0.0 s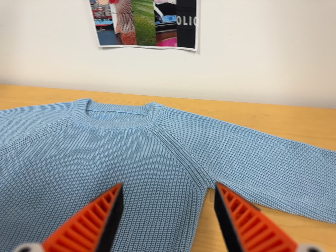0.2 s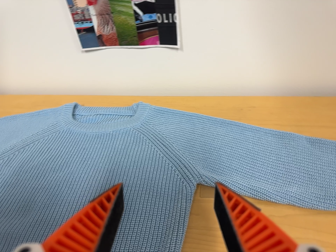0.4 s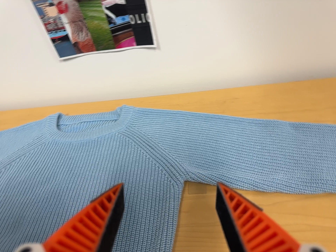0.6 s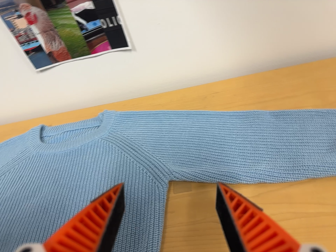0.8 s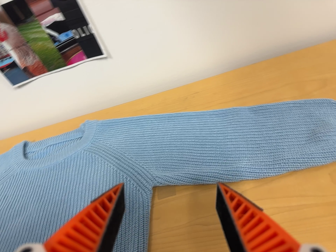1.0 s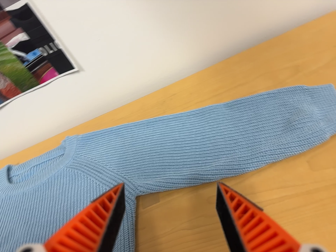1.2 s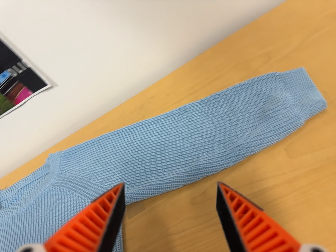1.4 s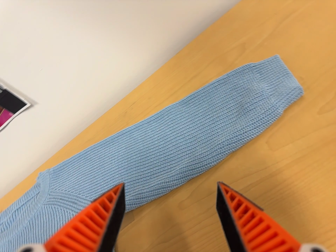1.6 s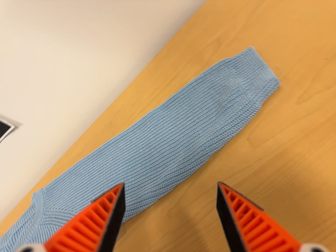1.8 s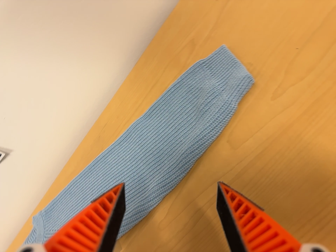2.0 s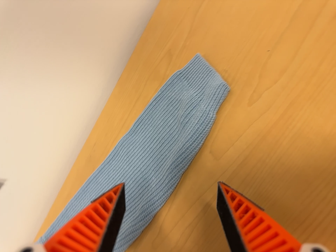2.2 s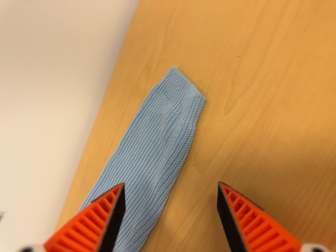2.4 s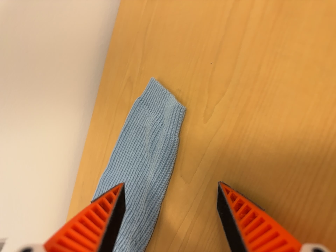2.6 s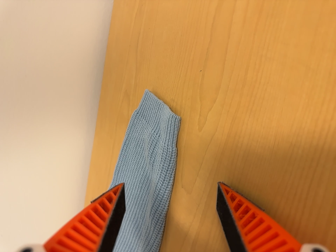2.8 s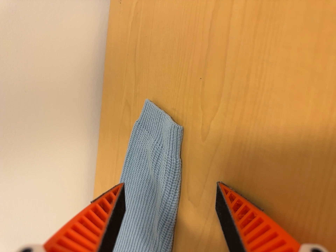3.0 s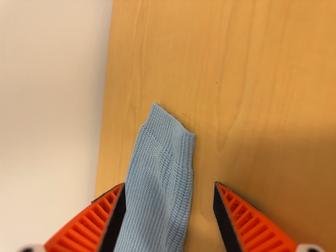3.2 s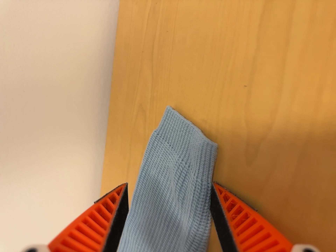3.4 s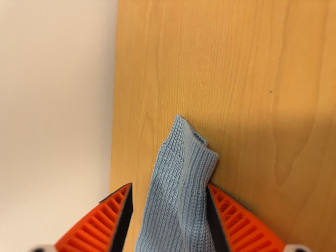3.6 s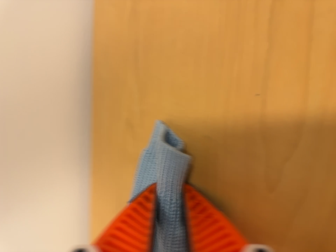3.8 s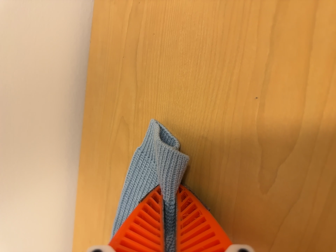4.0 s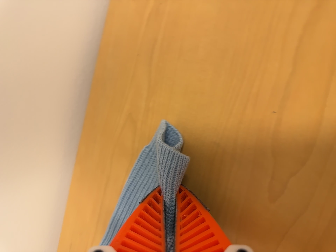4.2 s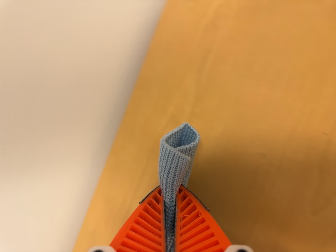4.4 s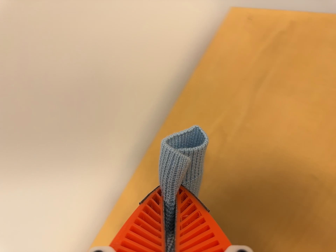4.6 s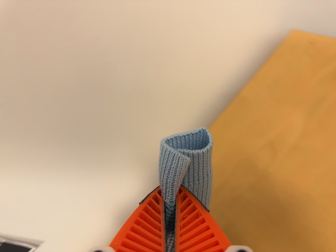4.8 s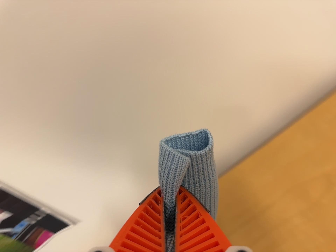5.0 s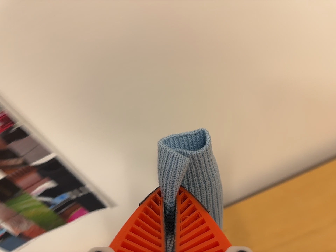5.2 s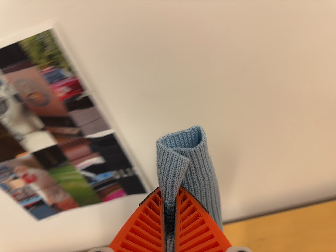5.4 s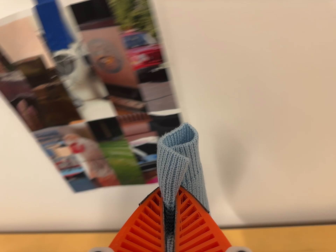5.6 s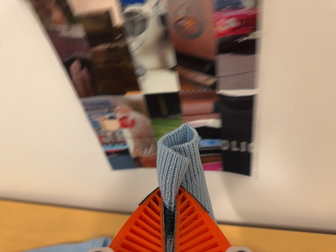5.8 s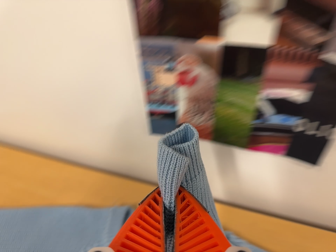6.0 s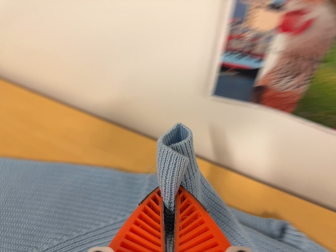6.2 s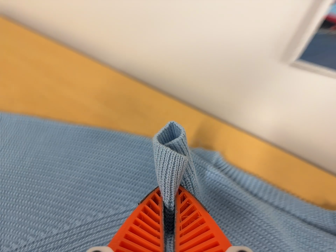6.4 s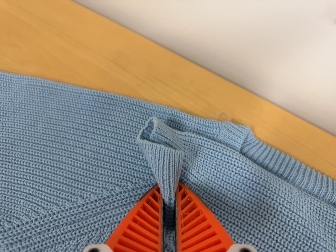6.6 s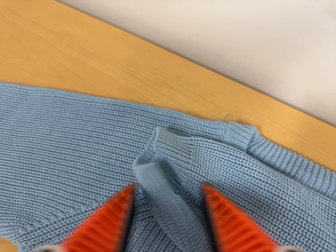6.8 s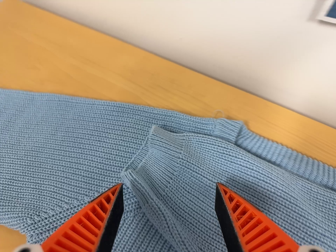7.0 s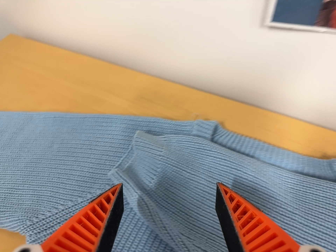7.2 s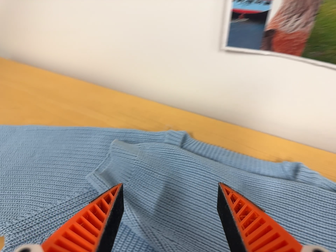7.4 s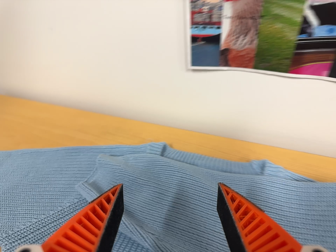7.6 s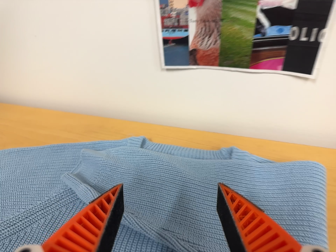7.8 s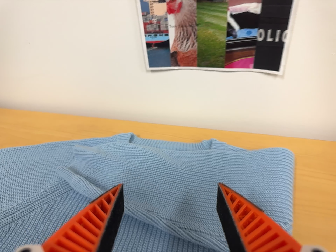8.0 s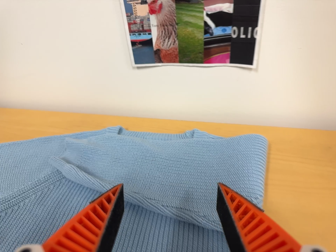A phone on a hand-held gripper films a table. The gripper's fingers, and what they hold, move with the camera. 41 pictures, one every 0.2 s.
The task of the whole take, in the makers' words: right arm across.
0.0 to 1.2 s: The camera travels to its right, about 16 cm, so close, fixed things drift to the left. It rolls about its line of sight by about 35 degrees, and the scene rotates counterclockwise.
1.2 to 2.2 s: The camera travels to its right and toward the top of its view, about 16 cm, so close, fixed things drift to the left. It rolls about its line of sight by about 35 degrees, and the scene rotates counterclockwise.
2.2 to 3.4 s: The camera travels forward and toward the top of its view, about 10 cm, so what stands in front looms larger. It rolls about its line of sight by about 15 degrees, and the scene rotates counterclockwise.
3.4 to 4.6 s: The camera travels to its left, about 20 cm, so close, fixed things drift to the right. It rolls about its line of sight by about 35 degrees, and the scene rotates clockwise.
4.6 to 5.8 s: The camera pans to its left by about 10 degrees. It travels to its left, about 40 cm, so close, fixed things drift to the right. Its aim tips toward the bottom of its view by about 10 degrees, and the scene shifts upward. It rolls about its line of sight by about 60 degrees, and the scene rotates clockwise.
5.8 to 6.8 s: The camera travels to its left and forward, about 16 cm, so close, fixed things drift to the right. Its aim tips toward the bottom of its view by about 15 degrees, and the scene shifts upward. It rolls about its line of sight by about 10 degrees, and the scene rotates clockwise.
6.8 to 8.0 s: The camera pans to its right by about 10 degrees. It travels backward, toward the bottom of its view and to its right, about 26 cm, so what stands in front gets smaller. Its aim tips toward the top of its view by about 25 degrees. It rolls about its line of sight by about 15 degrees, and the scene rotates counterclockwise.
The film runs forward here.
